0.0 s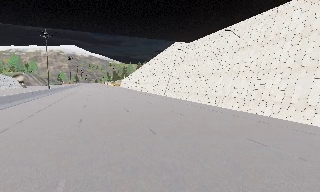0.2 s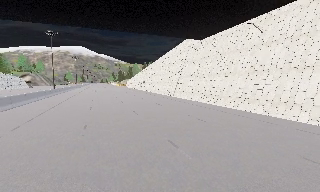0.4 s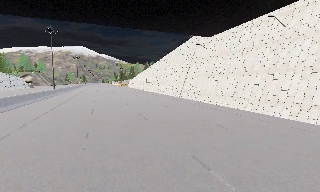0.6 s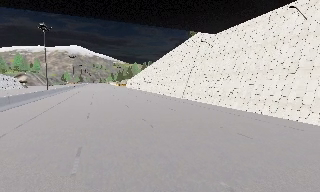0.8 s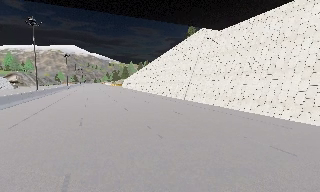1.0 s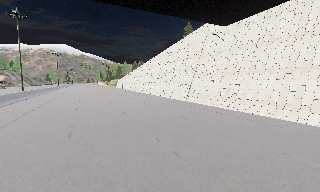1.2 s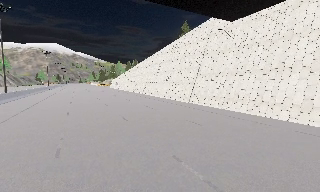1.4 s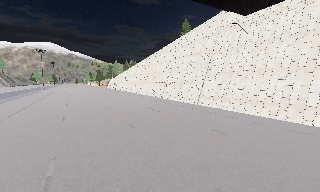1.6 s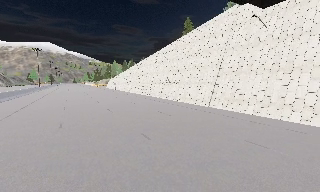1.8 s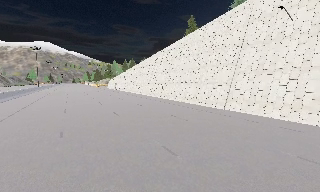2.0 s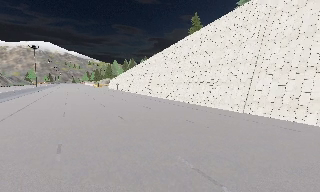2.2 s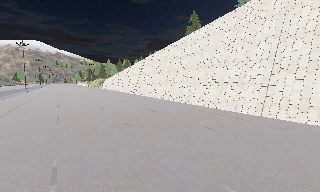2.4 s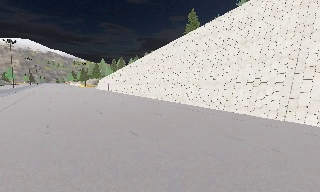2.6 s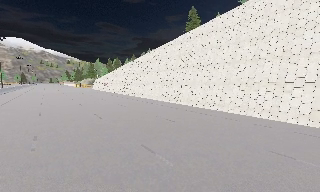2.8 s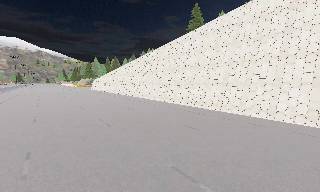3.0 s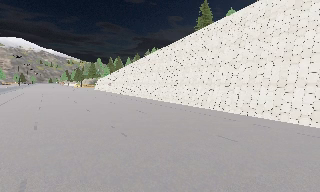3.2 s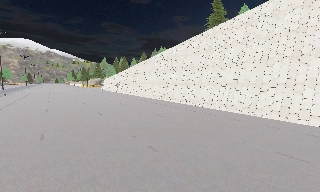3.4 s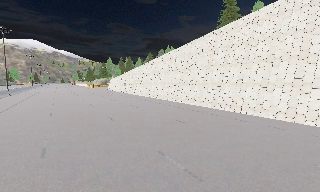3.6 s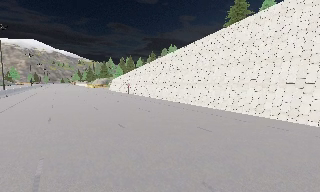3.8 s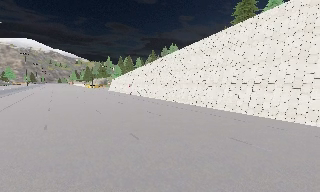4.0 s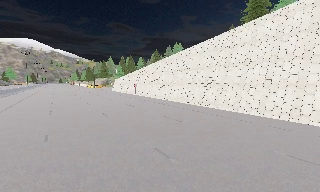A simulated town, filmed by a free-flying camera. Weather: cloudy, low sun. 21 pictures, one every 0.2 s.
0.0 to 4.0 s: The camera pans to its right, which is clockwise from overhead, by about 10 degrees. It travels forward and to its left, about 40 m, so what stands in front looms larger.
The film runs forward here.
